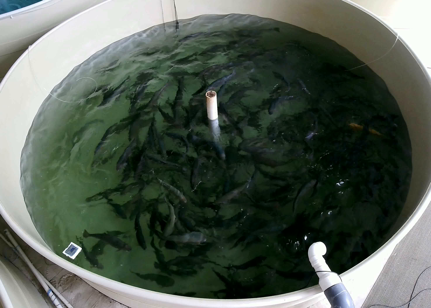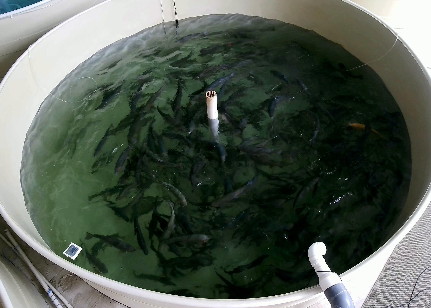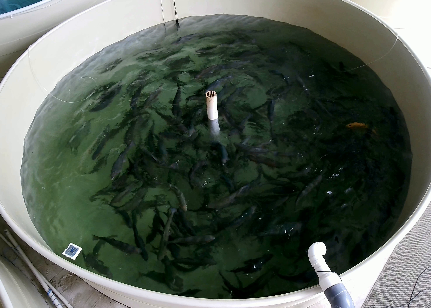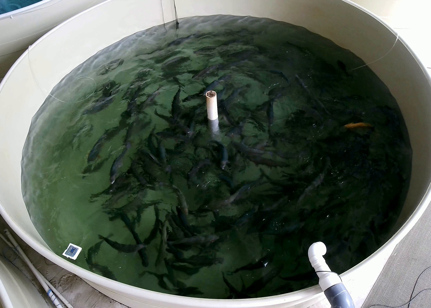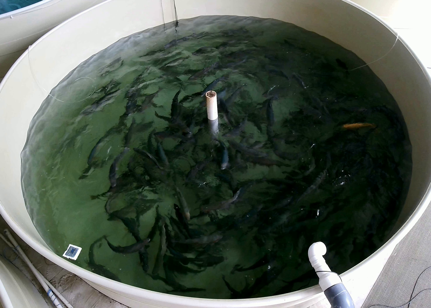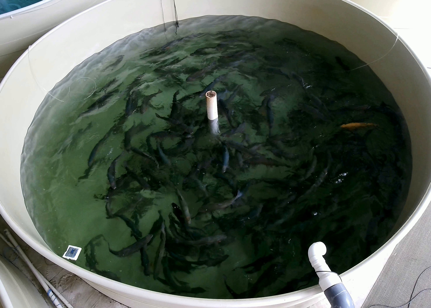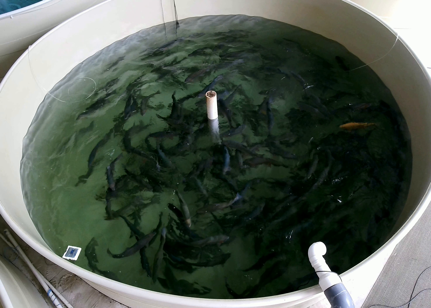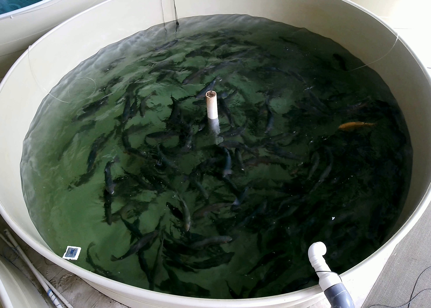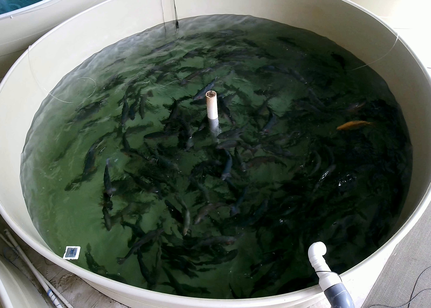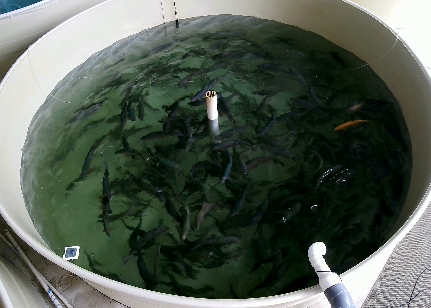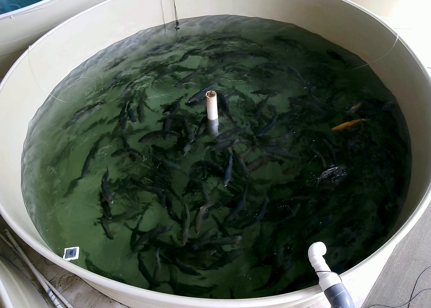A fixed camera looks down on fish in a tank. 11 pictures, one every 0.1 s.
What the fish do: Foraging.
